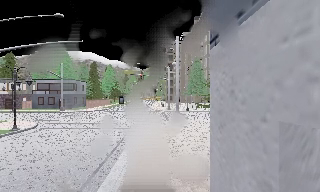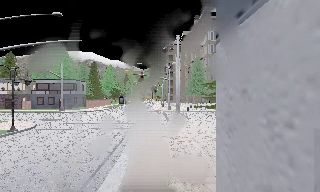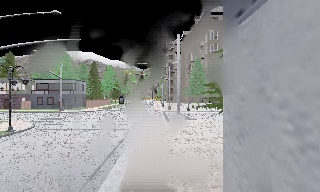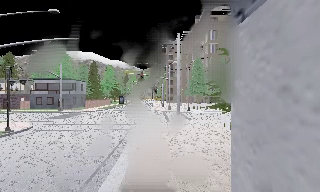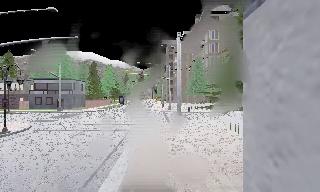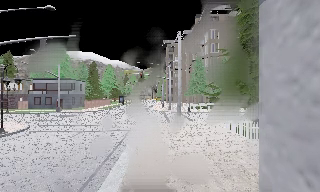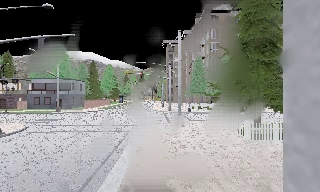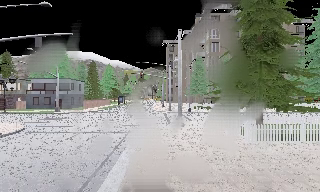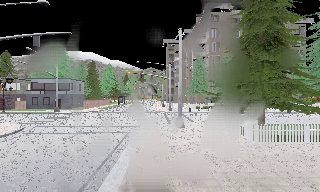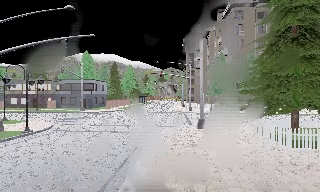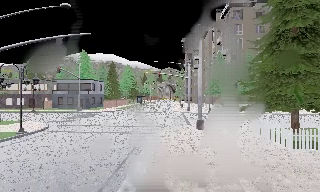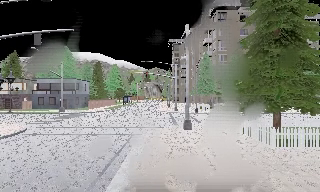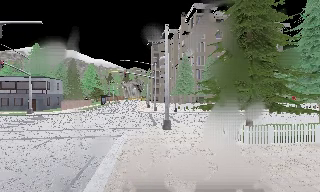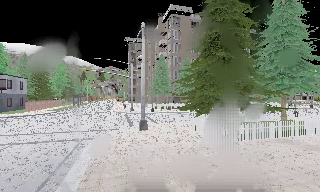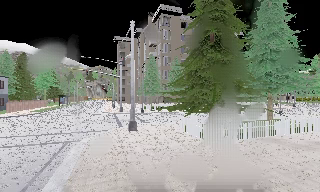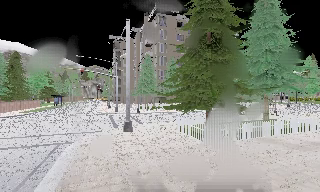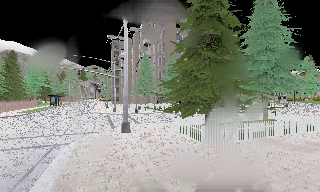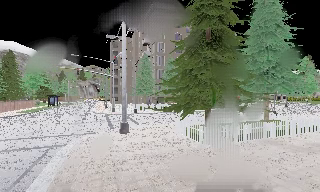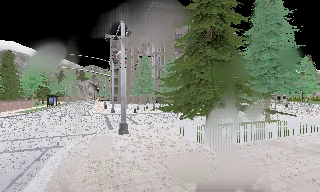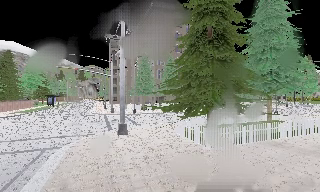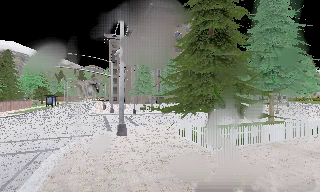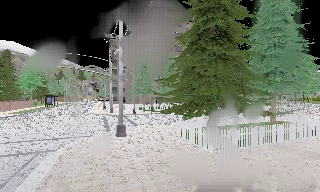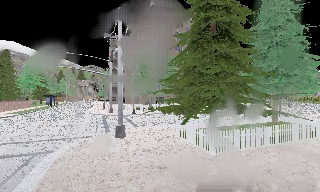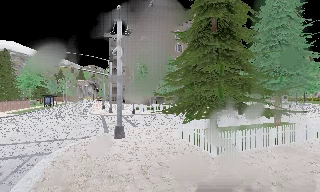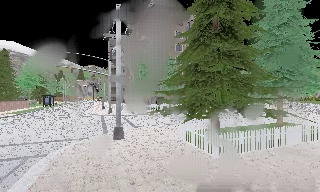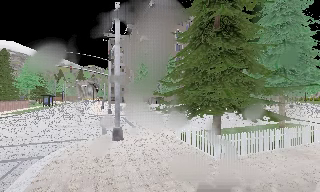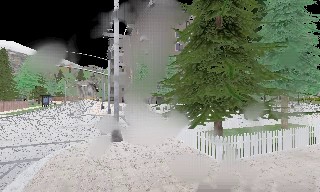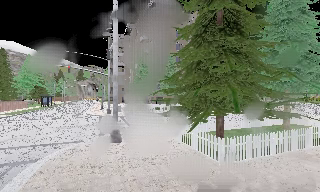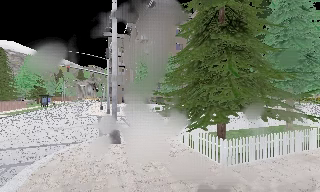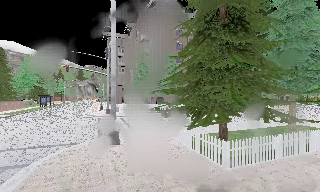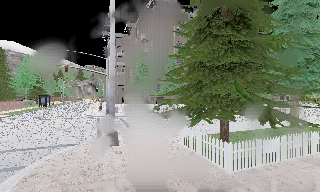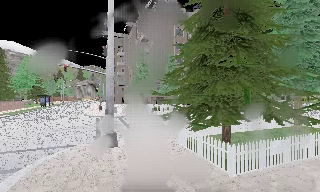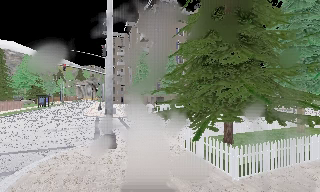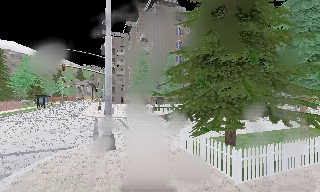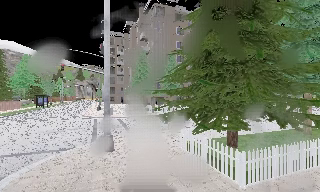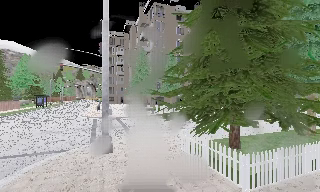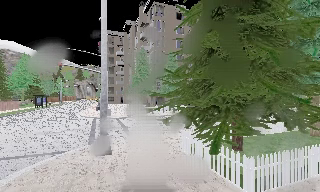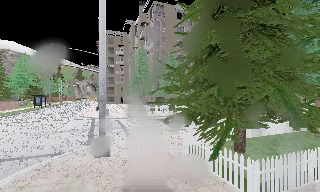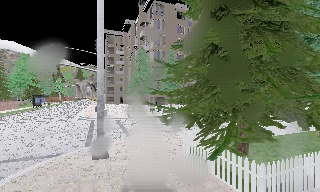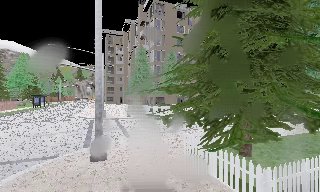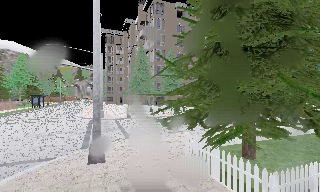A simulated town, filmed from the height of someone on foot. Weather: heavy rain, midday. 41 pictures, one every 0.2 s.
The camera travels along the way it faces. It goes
forward.
0.0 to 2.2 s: The camera travels forward, about 2.5 m, so what stands in front looms larger.
2.2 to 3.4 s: The scene slides to the left, as the camera pans about 20 degrees to its right. It travels forward, about 1 m, so what stands in front looms larger.
3.4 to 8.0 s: The camera travels forward, about 4.5 m, so what stands in front looms larger.
The film runs forward here.
